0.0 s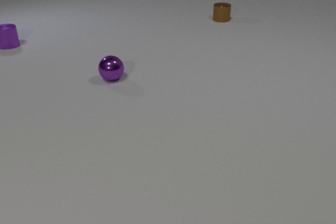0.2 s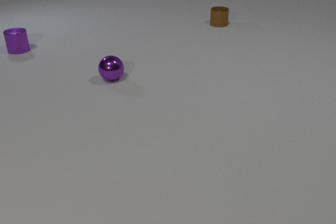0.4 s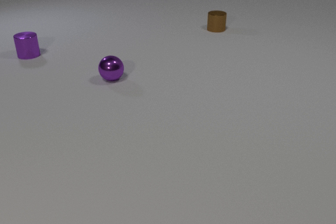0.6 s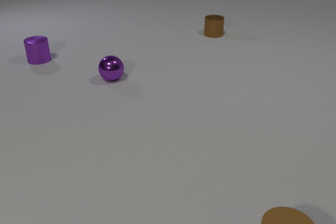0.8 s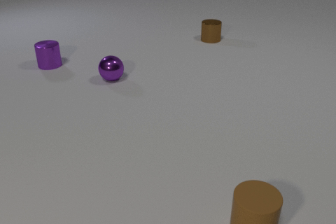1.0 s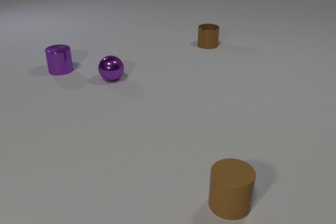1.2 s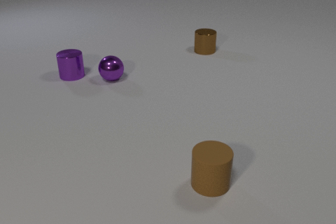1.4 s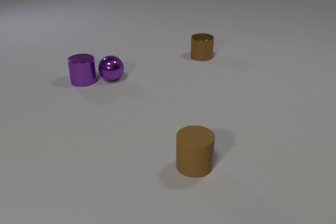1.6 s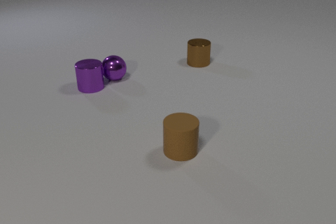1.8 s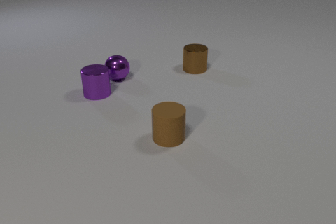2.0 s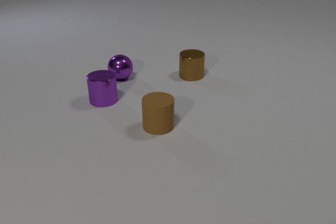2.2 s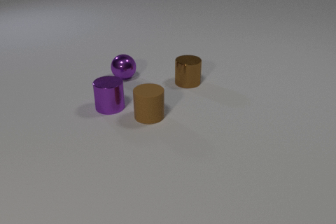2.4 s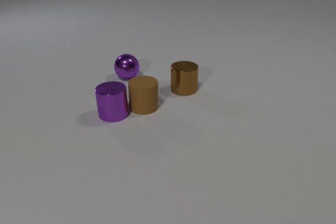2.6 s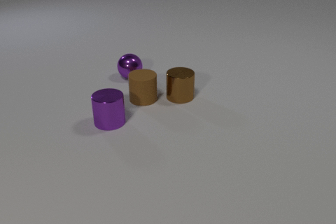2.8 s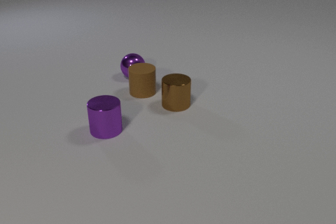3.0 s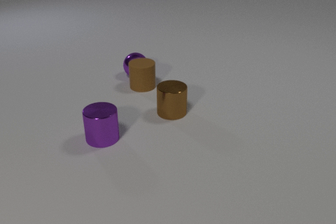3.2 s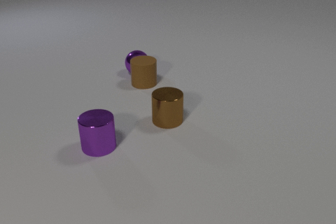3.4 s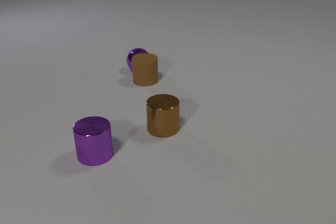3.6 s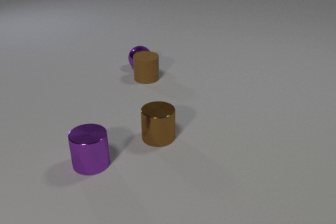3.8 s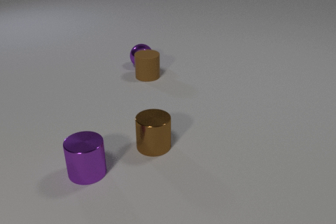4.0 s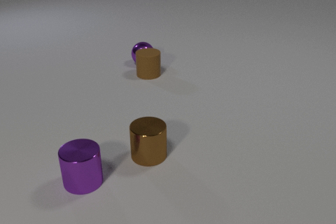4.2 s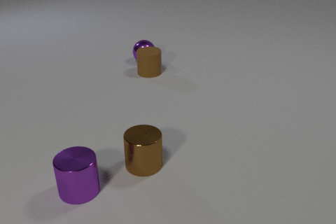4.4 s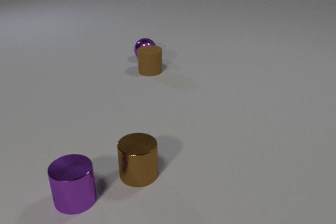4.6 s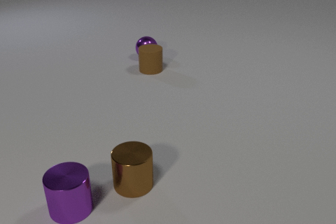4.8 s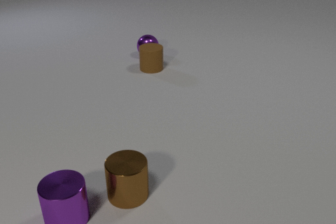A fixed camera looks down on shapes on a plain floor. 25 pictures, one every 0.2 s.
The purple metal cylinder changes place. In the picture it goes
toward the camera.
The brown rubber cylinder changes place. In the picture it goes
away from the camera.
0.0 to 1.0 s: The brown rubber cylinder comes in at the bottom edge, slides away from the camera and to the left. The purple metal cylinder slides toward the camera and to the right. The brown metal cylinder slides toward the camera.
1.0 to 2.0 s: The brown rubber cylinder slides away from the camera and to the left. The purple metal cylinder slides toward the camera and to the right. The brown metal cylinder slides toward the camera. The purple metal sphere rolls to the right. The purple metal cylinder and the purple metal sphere collide.
2.0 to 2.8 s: The brown rubber cylinder slides away from the camera. The purple metal cylinder slides toward the camera. The brown metal cylinder slides toward the camera. The purple metal sphere rolls to the right. The brown rubber cylinder and the purple metal cylinder collide.
2.8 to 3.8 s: The brown rubber cylinder slides away from the camera. The purple metal cylinder slides toward the camera. The brown metal cylinder slides toward the camera. The purple metal sphere rolls away from the camera. The brown rubber cylinder and the purple metal sphere collide.
3.8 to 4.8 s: The brown rubber cylinder slides away from the camera. The purple metal cylinder slides toward the camera. The brown metal cylinder slides toward the camera. The purple metal sphere rolls away from the camera.
What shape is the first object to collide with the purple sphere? cylinder.
What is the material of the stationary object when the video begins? metal.
How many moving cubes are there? 0.
